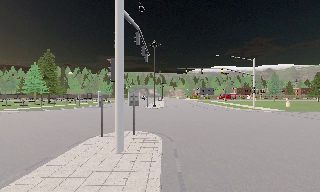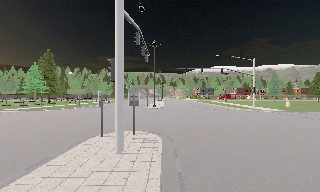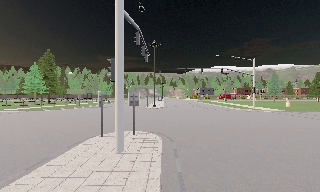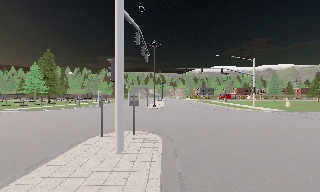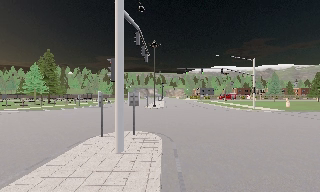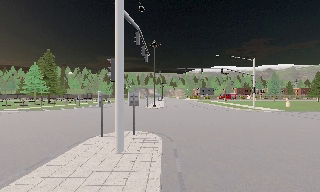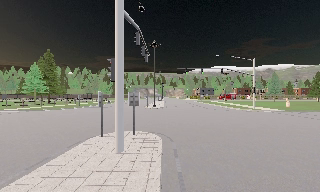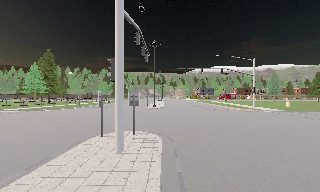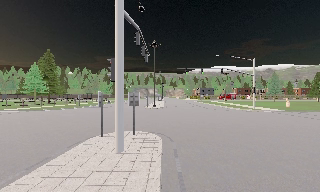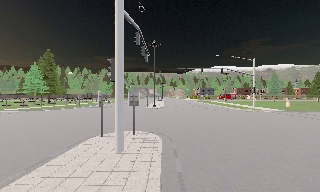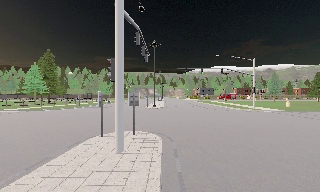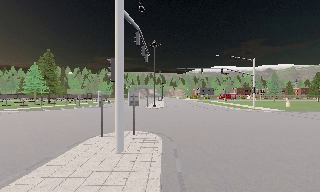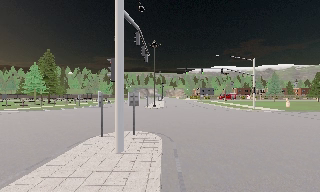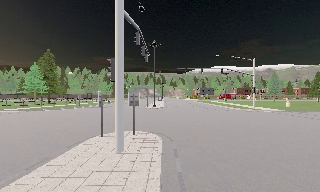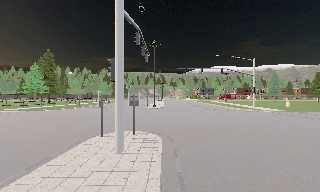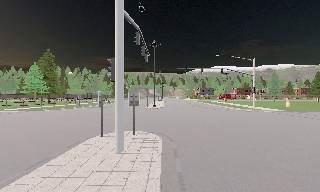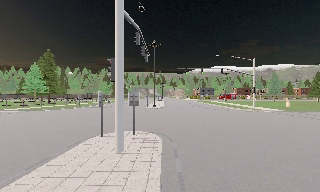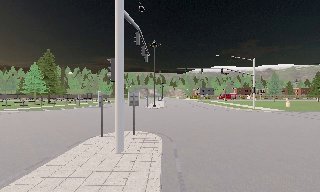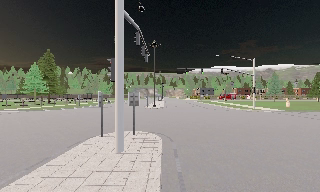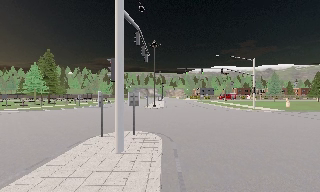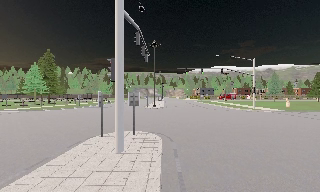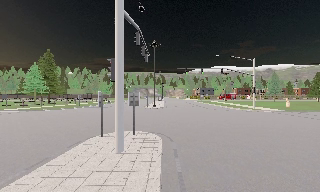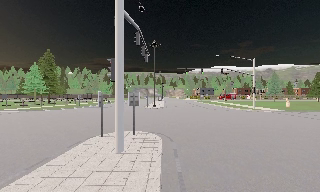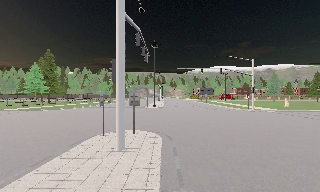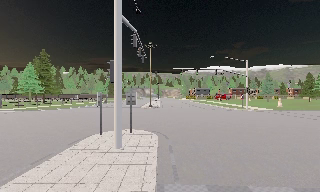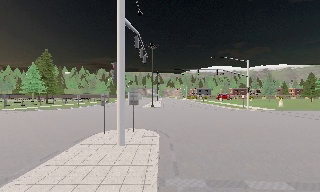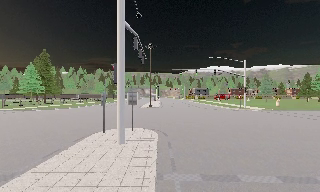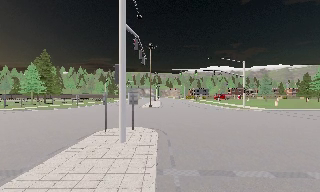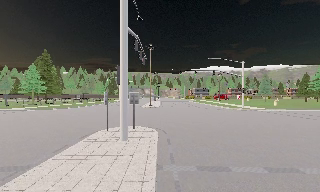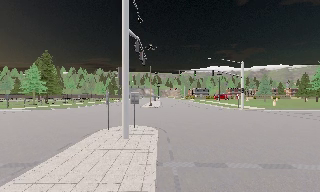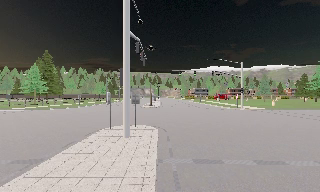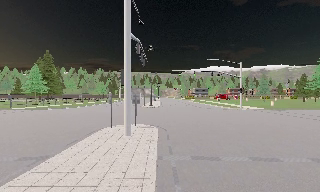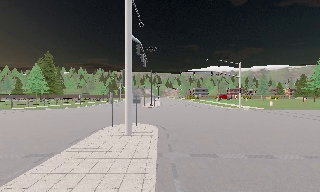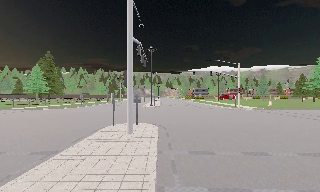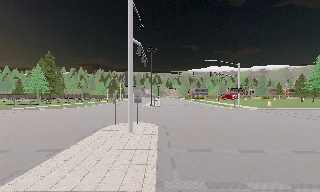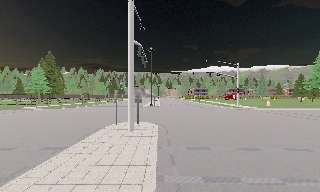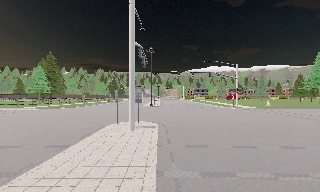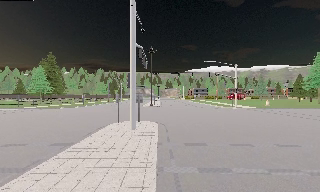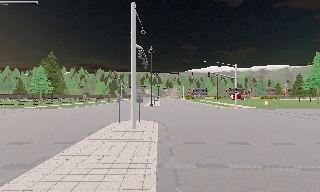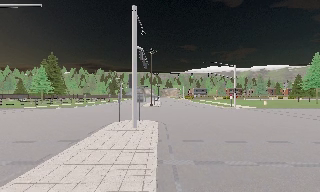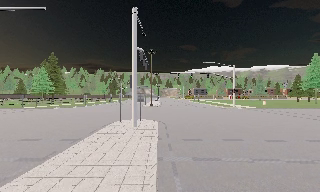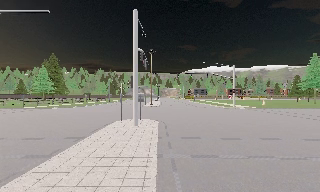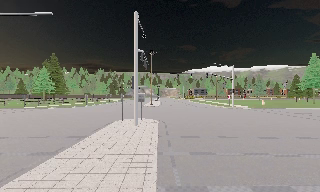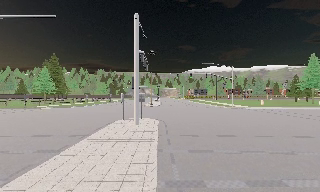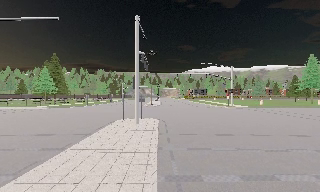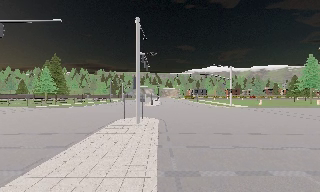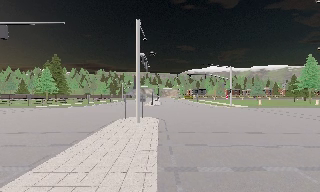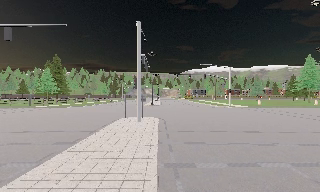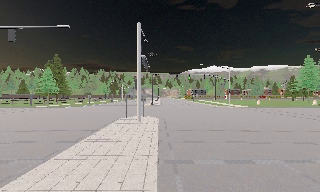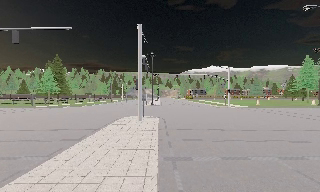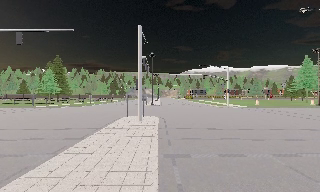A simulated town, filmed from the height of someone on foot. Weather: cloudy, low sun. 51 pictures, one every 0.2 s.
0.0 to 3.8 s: The camera keeps its place and its aim.
3.8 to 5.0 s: The camera travels backward, about 0.5 m, so what stands in front gets smaller. It gains speed.
5.0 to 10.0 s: The camera travels backward, about 7 m, so what stands in front gets smaller.
The film runs backward here.
